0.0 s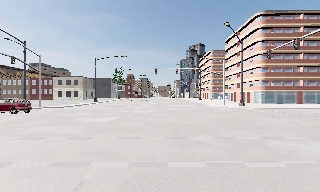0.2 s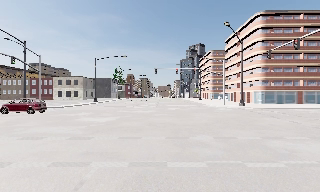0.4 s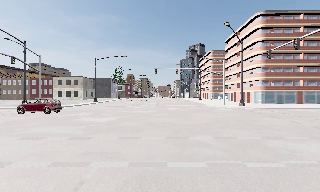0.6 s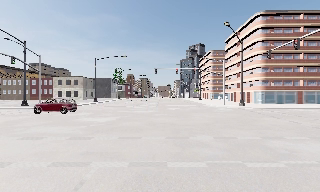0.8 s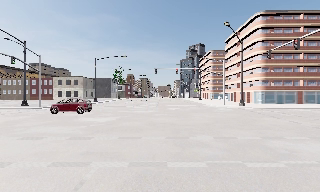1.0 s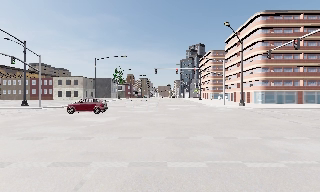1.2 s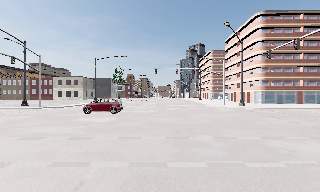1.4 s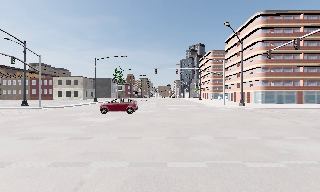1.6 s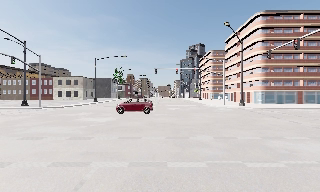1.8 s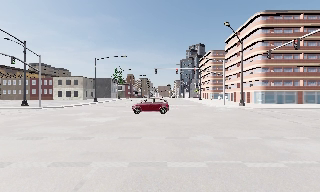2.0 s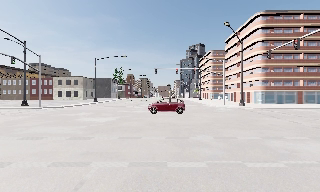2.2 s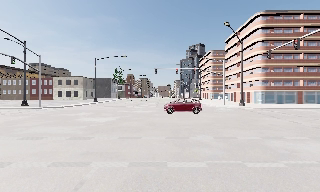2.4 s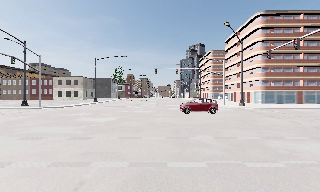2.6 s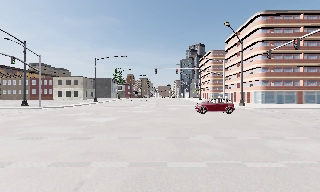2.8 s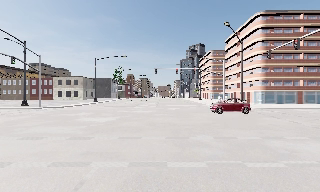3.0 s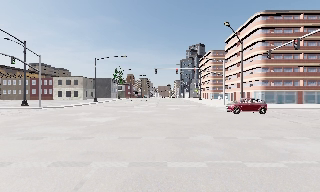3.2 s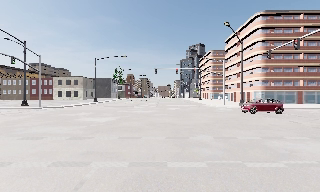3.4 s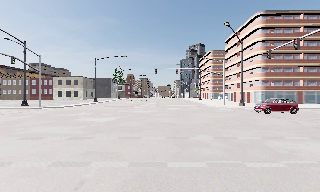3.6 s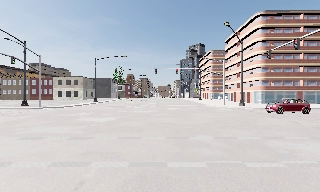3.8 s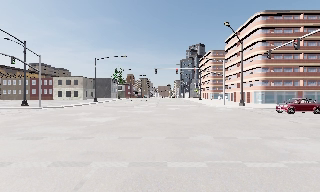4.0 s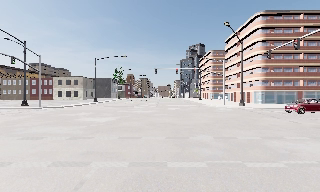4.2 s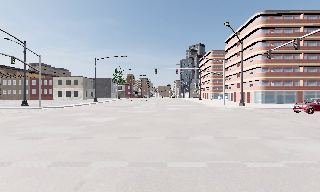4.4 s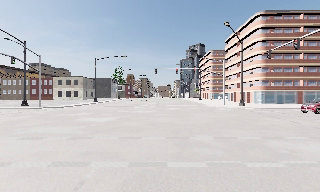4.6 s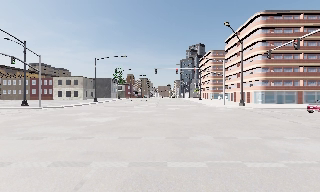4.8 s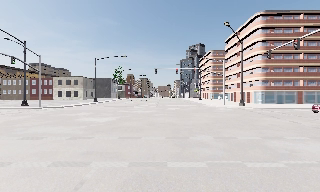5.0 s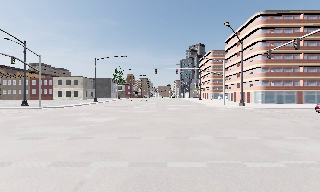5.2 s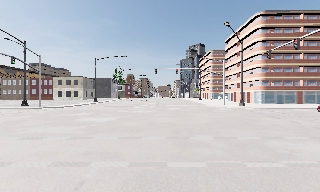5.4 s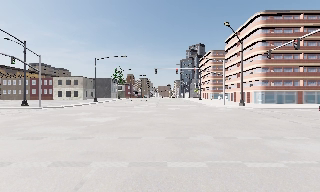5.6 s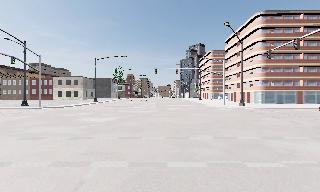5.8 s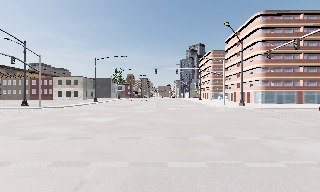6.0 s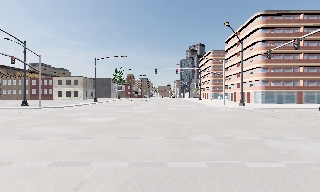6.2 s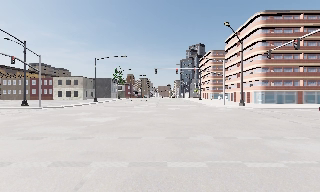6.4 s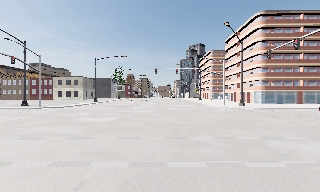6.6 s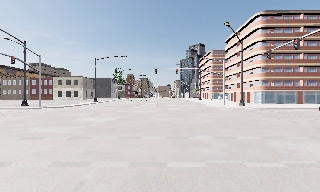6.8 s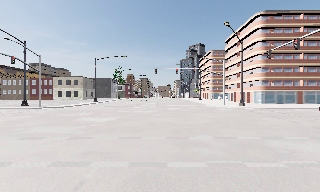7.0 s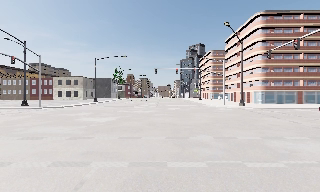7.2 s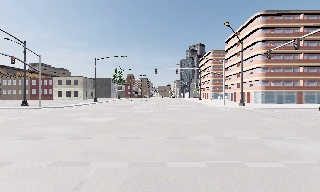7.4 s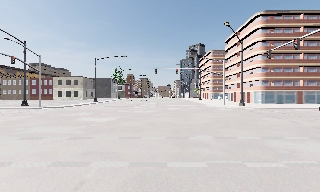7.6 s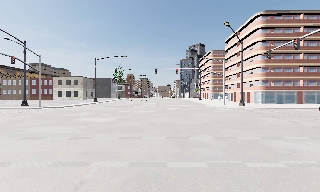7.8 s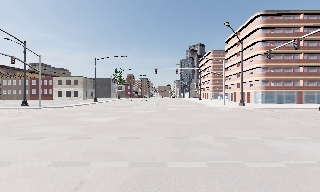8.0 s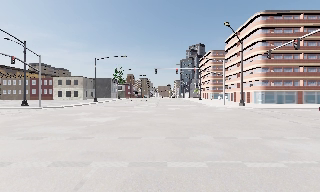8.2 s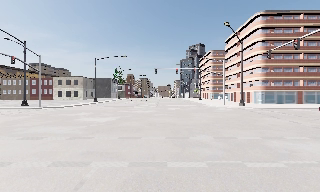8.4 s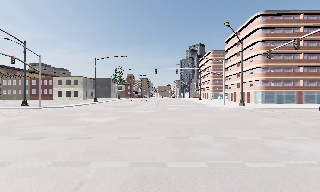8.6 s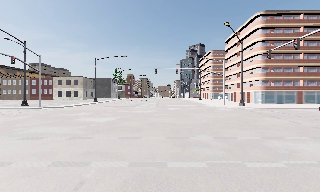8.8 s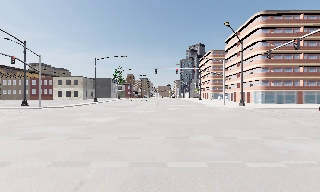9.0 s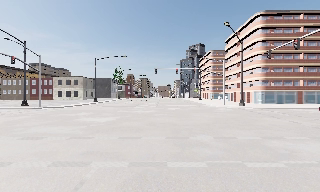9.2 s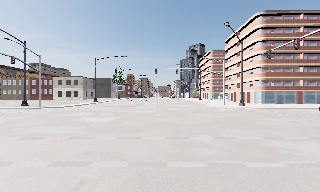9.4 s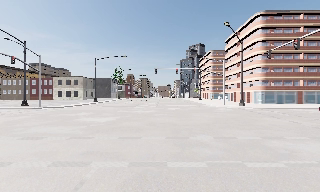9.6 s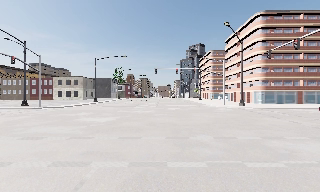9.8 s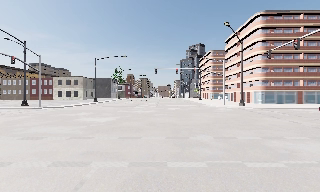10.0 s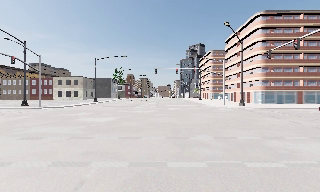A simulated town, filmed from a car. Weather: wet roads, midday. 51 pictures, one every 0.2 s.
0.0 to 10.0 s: The camera keeps its place and its aim.
The film runs backward here.
